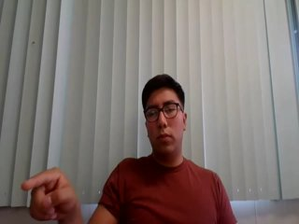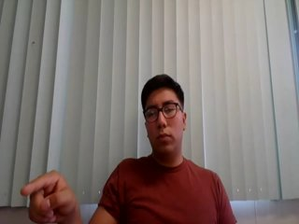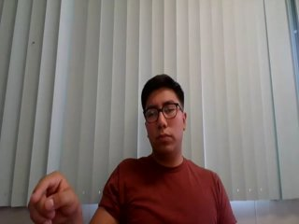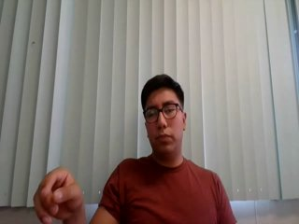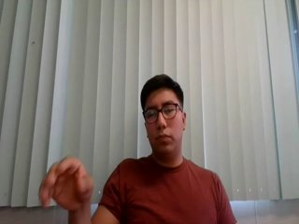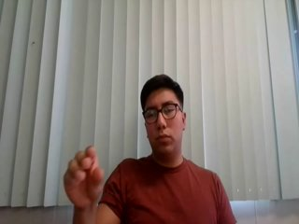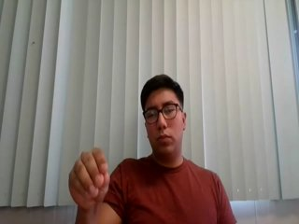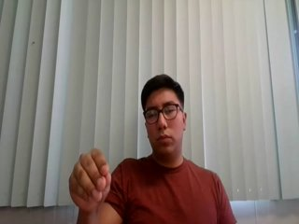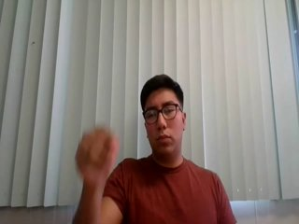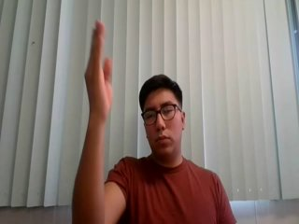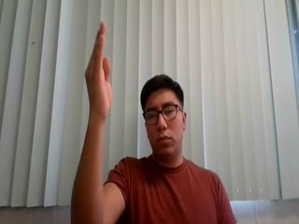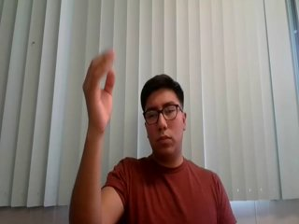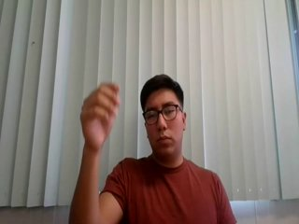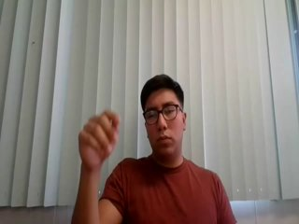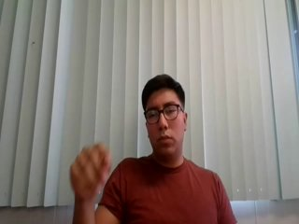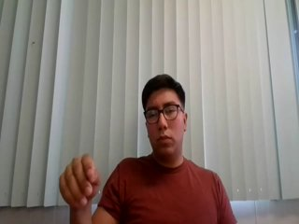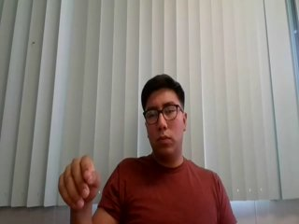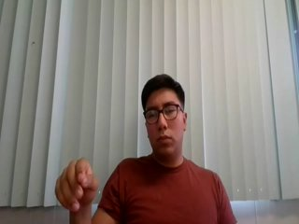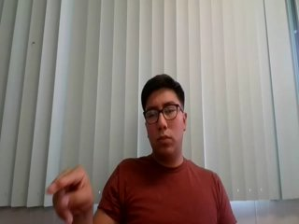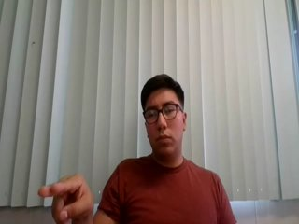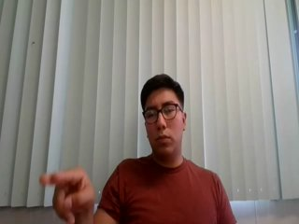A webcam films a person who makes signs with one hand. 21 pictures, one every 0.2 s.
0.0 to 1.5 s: Pointing with one finger.
1.6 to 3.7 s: On the screen the hand sweeps upward. The name of the sign: Throw up.
